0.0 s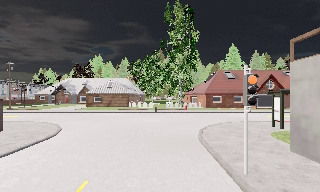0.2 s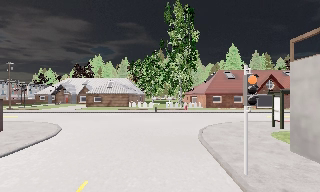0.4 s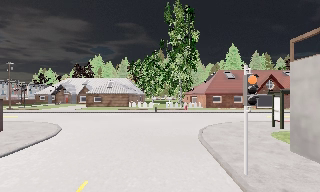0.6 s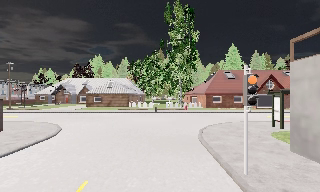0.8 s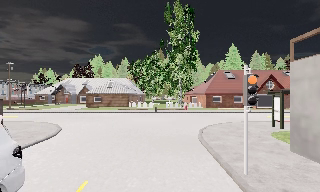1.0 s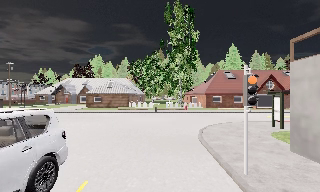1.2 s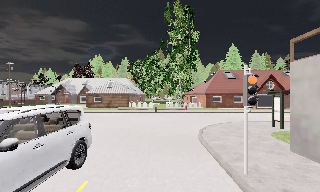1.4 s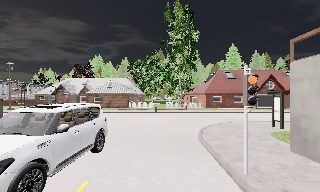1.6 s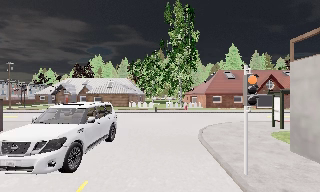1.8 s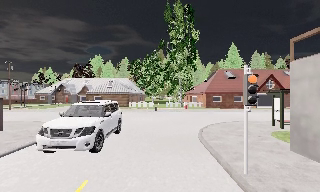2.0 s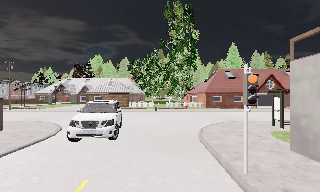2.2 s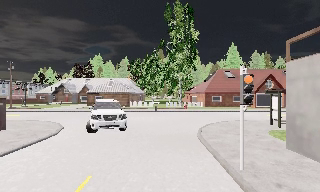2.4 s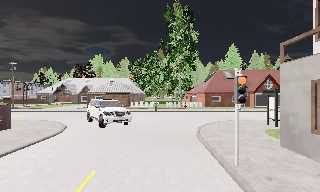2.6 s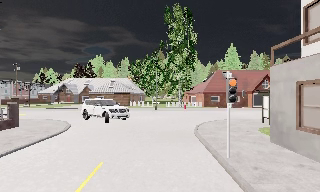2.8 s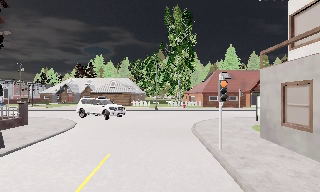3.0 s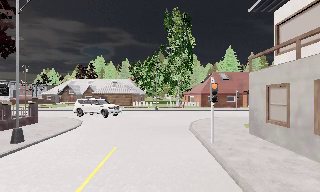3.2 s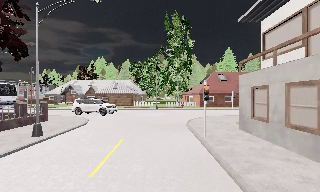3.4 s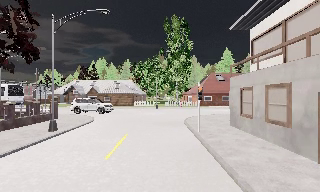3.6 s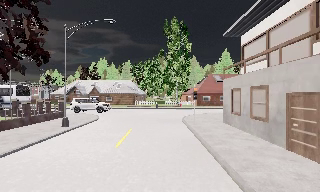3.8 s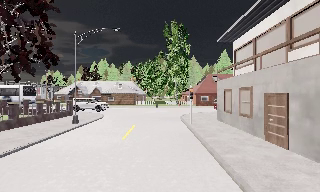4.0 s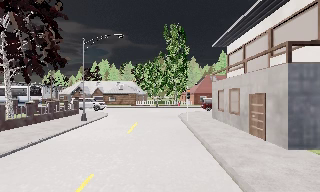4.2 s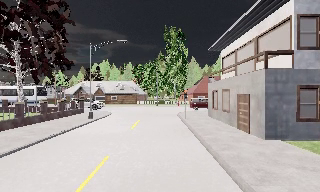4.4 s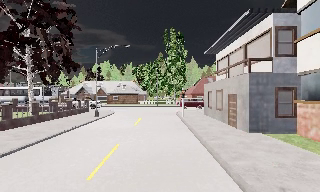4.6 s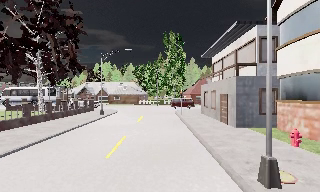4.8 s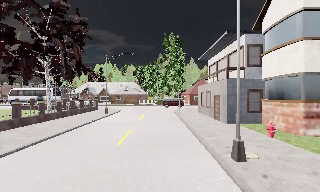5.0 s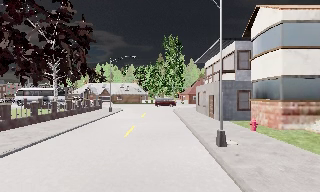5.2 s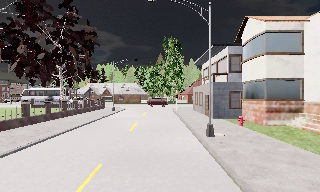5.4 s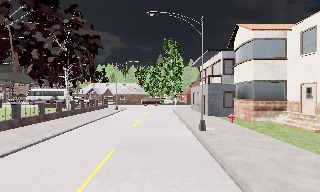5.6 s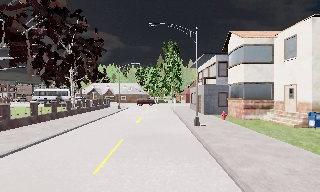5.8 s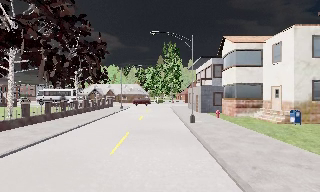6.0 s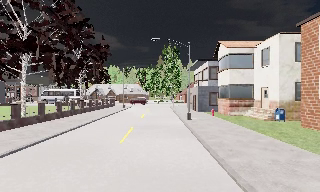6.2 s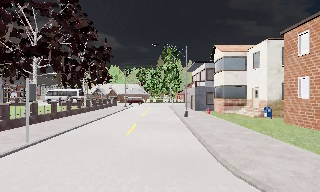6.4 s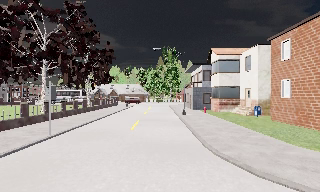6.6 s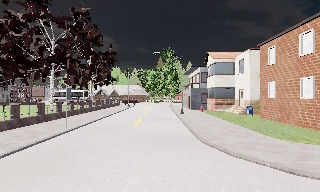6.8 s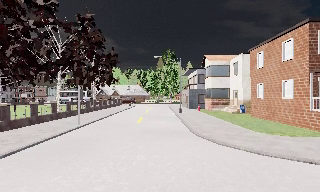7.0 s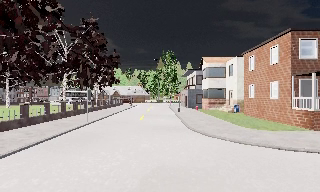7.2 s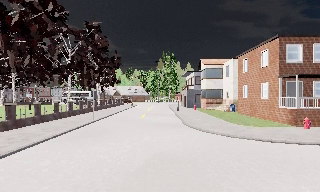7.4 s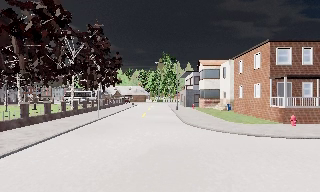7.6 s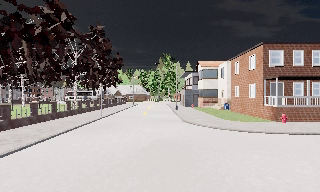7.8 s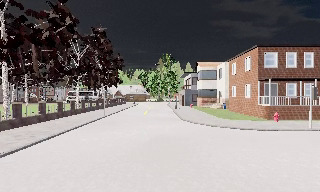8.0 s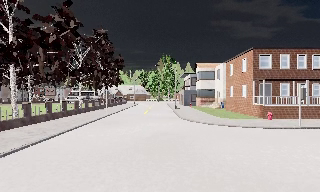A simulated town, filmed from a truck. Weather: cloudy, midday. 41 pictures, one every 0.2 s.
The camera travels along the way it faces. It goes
backward.
0.0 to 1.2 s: The camera keeps its place and its aim.
1.2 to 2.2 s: The camera shifts only a little, or ends up much as it began.
2.2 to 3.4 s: The camera travels backward, about 5 m, so what stands in front gets smaller. It gains speed.
3.4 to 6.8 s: The camera travels backward, about 25 m, so what stands in front gets smaller.
6.8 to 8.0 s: The camera travels backward, about 7 m, so what stands in front gets smaller. It loses speed.
The film runs backward here.
